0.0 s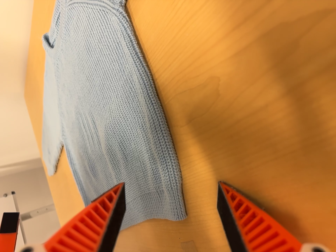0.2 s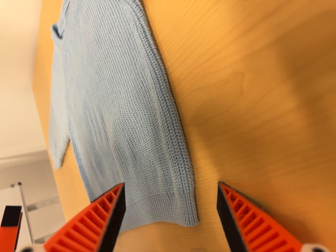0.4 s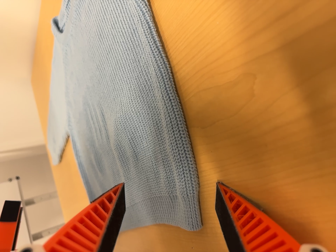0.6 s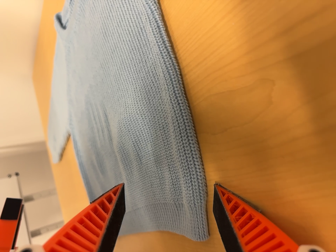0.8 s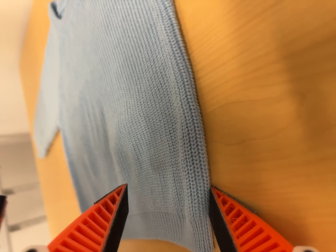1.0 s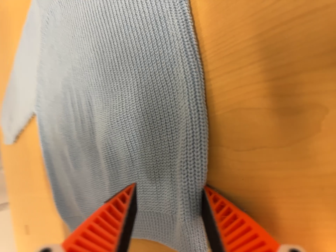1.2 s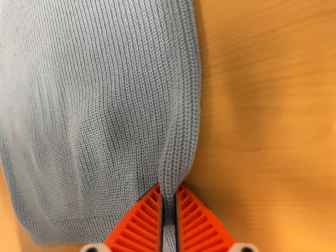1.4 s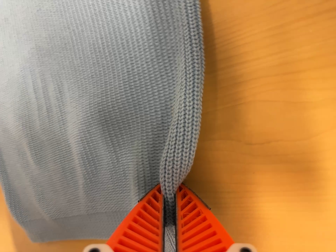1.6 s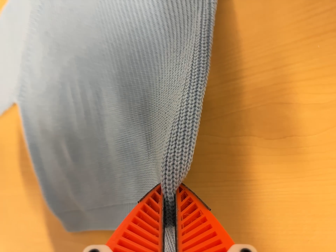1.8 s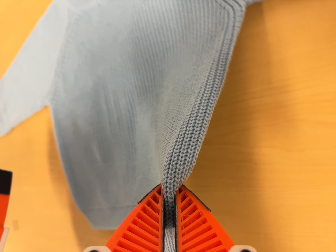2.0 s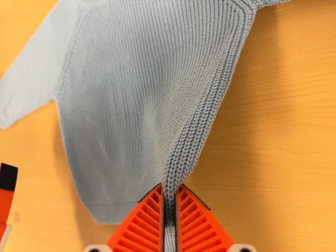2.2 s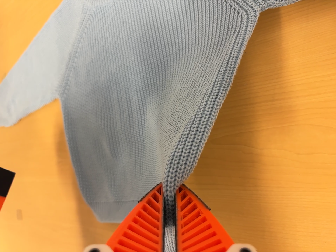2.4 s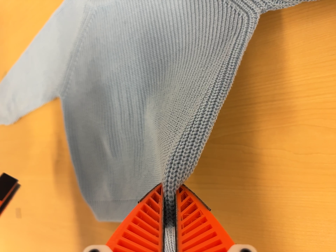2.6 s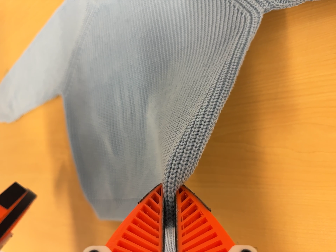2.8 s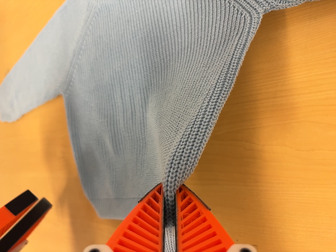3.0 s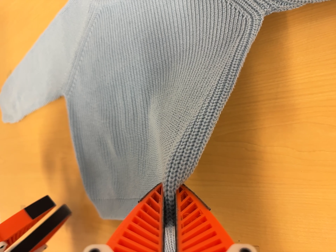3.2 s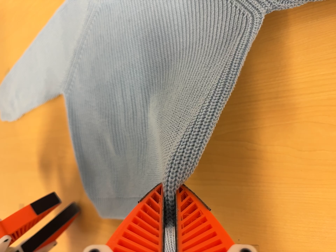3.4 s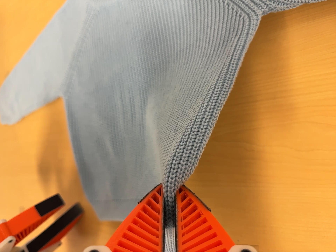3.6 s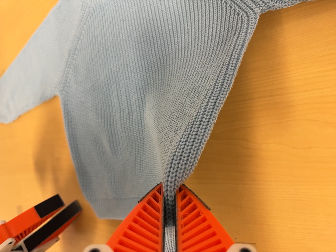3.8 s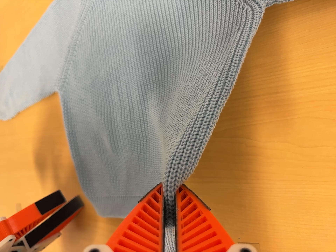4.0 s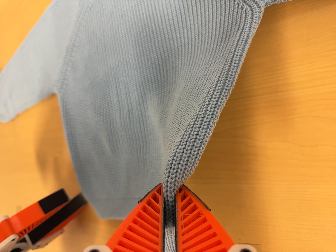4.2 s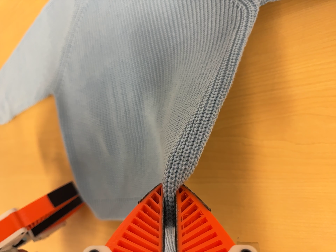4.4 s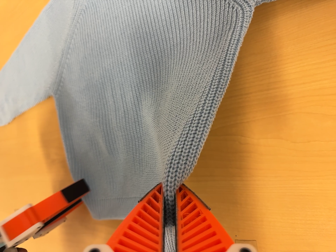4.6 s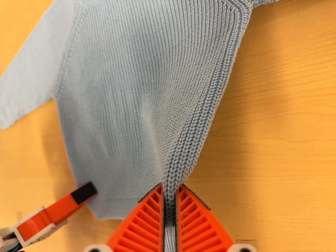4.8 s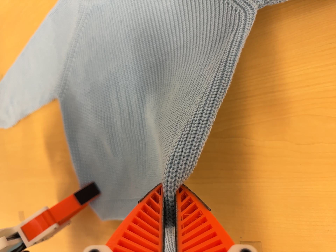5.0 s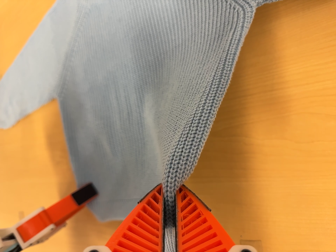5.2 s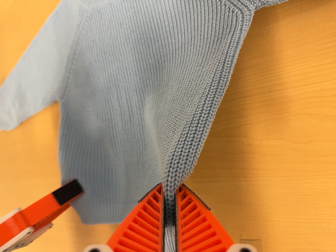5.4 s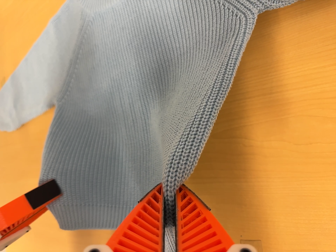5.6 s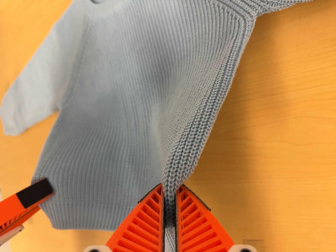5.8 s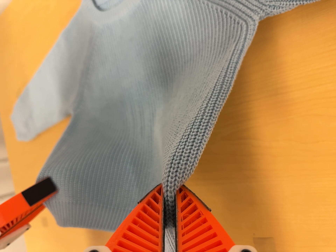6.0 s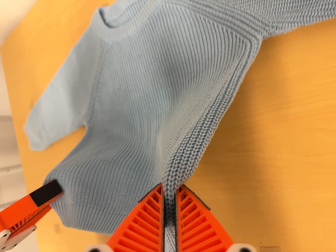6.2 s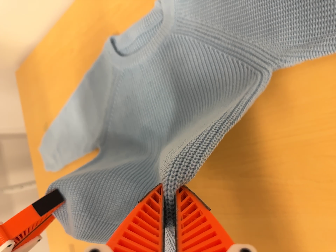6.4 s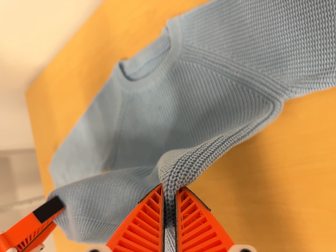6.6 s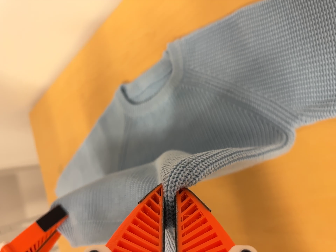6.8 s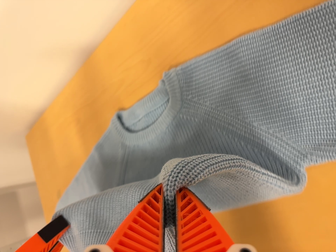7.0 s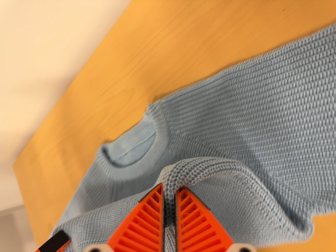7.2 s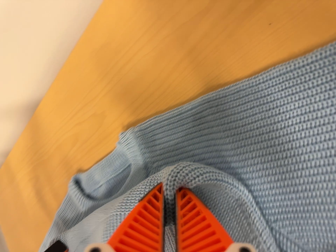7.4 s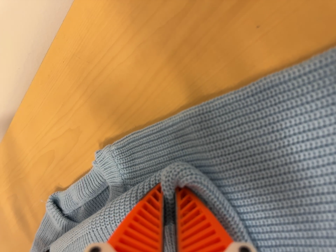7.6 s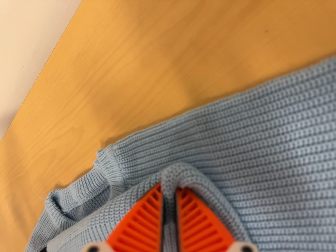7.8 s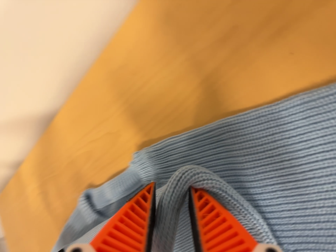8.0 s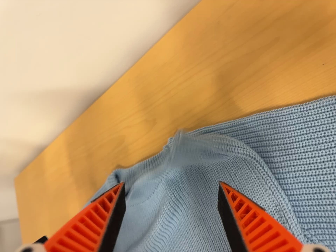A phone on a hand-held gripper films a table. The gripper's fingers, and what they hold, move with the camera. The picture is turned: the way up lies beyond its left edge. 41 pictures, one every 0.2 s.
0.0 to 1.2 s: The camera pans to its right by about 20 degrees. It travels to its left and forward, about 14 cm. It rolls about its line of sight by about 15 degrees, and the scene rotates clockwise.
1.2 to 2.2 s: The camera travels to its left and backward, about 12 cm, so close, fixed things drift to the right.
2.2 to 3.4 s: The camera keeps its place and its aim.
3.4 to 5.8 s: The camera shifts only a little, or ends up much as it began.
5.8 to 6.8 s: The camera travels toward the top of its view, about 14 cm, so close, fixed things drift downward. Its aim tips toward the top of its view by about 10 degrees, and the scene shifts downward. It rolls about its line of sight by about 10 degrees, and the scene rotates counterclockwise.
6.8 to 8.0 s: The camera travels toward the top of its view, about 6 cm, so close, fixed things drift downward.
The film runs forward here.
